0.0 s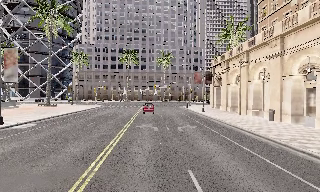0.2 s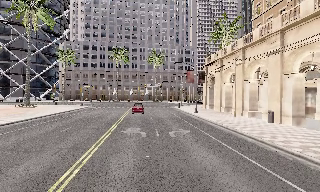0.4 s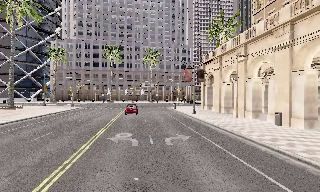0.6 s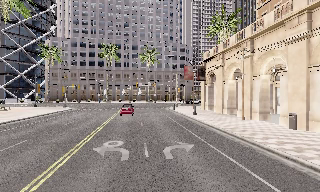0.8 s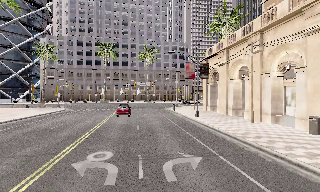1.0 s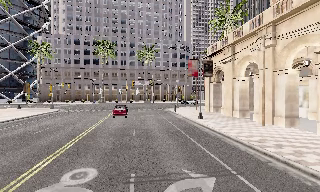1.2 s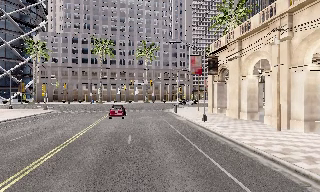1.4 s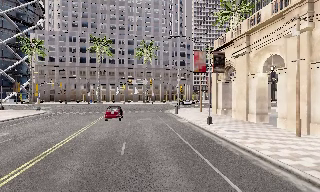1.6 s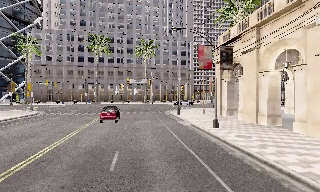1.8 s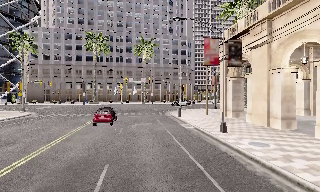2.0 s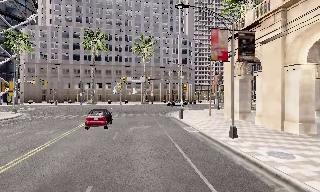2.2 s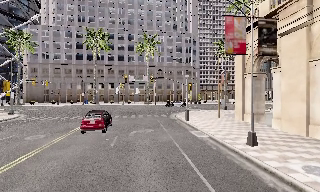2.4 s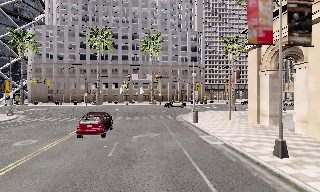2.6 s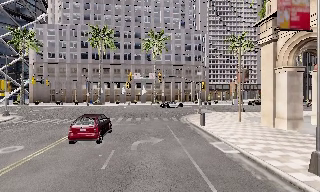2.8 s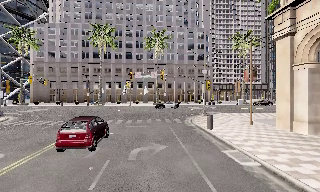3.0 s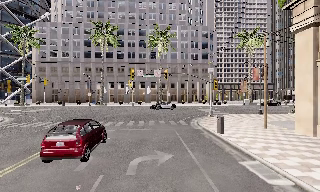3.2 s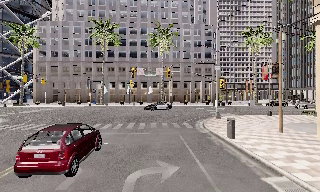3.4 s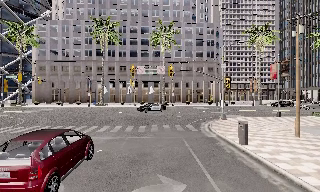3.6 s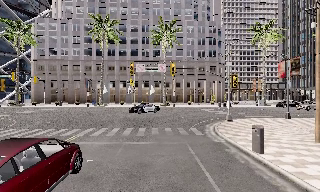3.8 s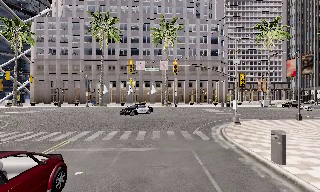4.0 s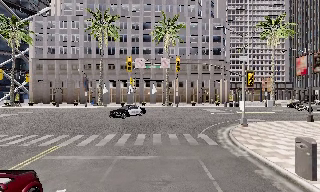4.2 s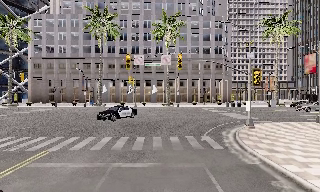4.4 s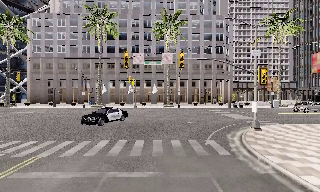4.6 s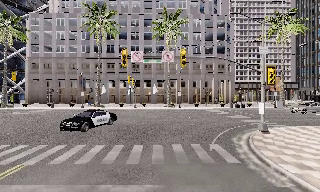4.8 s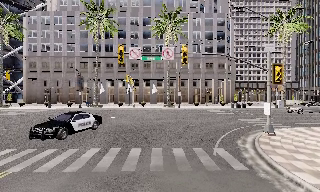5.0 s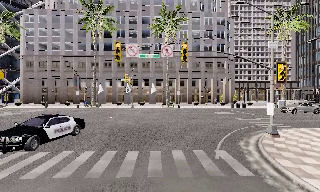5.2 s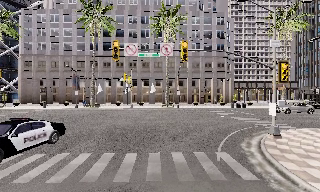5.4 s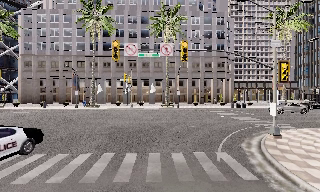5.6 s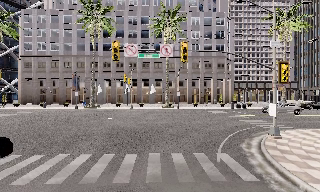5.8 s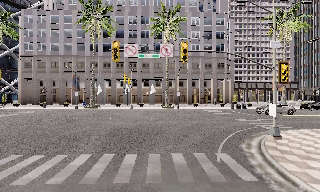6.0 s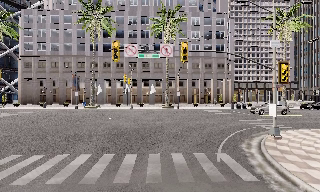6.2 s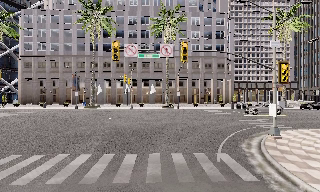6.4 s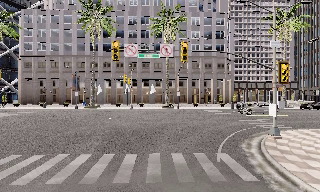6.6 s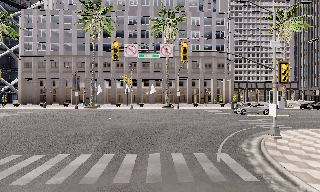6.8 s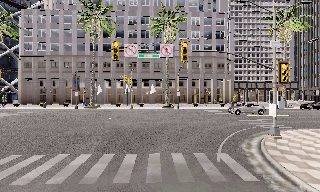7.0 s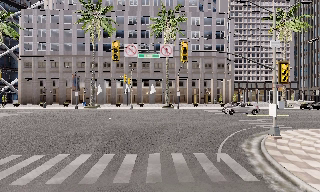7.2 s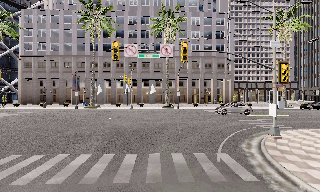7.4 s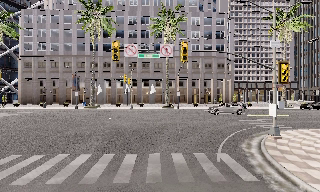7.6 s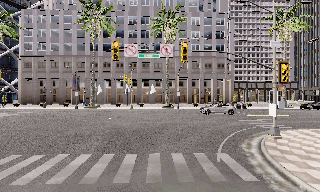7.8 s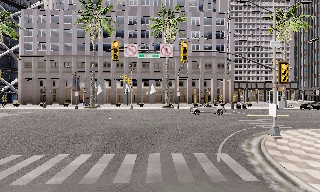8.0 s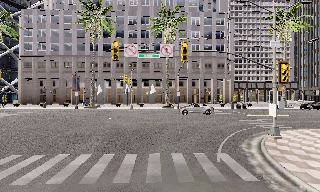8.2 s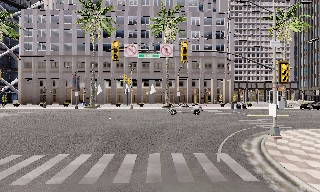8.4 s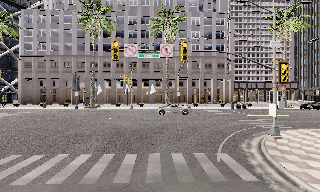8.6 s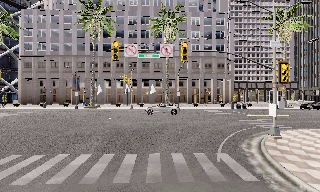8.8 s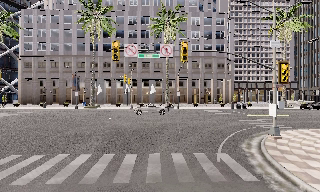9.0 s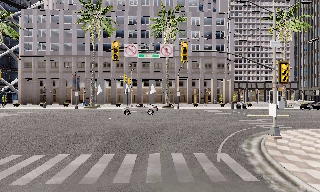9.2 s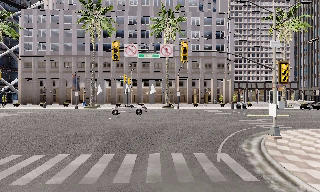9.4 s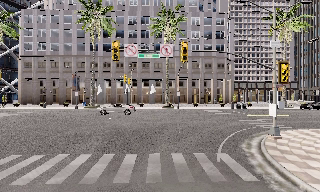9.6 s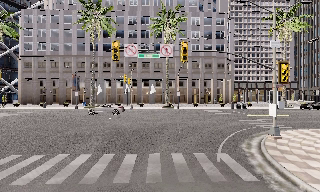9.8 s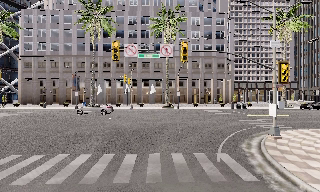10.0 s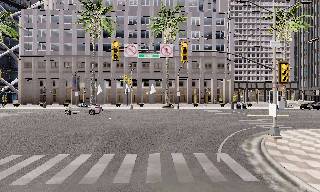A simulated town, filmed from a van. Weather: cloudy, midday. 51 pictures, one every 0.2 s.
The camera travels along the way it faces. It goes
forward.
0.0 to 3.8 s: The camera travels forward, about 30 m, so what stands in front looms larger.
3.8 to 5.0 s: The camera travels forward, about 4.5 m, so what stands in front looms larger. It loses speed.
5.0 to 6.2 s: The camera shifts only a little, or ends up much as it began.
6.2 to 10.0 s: The camera keeps its place and its aim.
The film runs forward here.
